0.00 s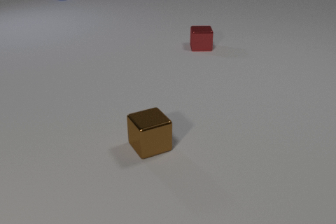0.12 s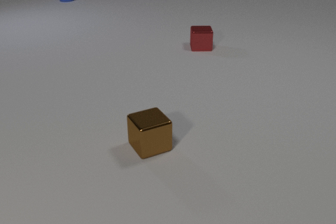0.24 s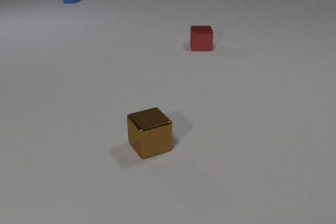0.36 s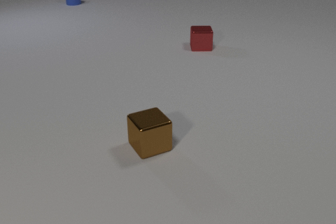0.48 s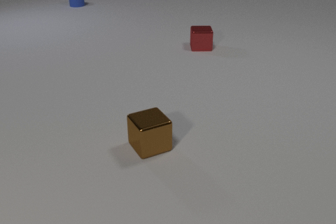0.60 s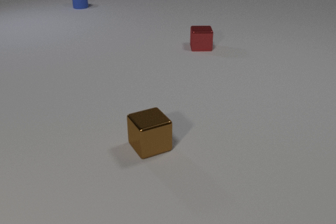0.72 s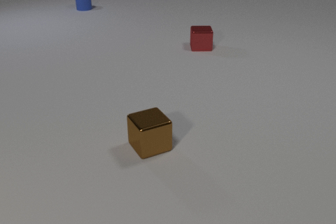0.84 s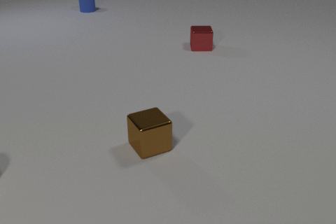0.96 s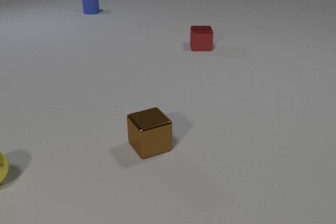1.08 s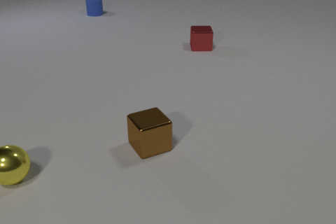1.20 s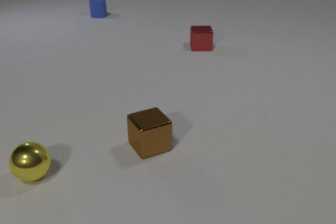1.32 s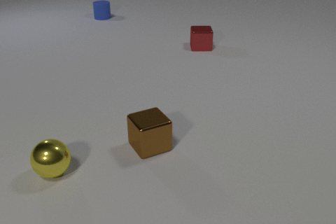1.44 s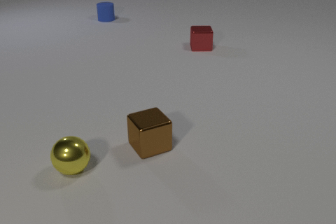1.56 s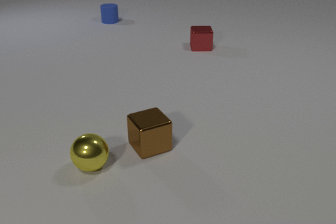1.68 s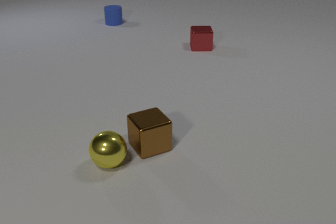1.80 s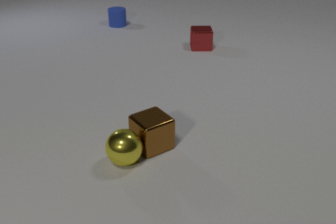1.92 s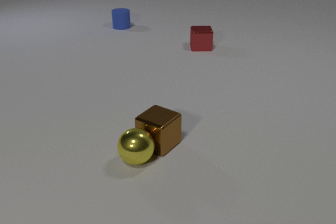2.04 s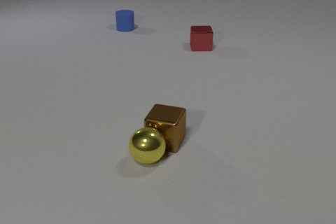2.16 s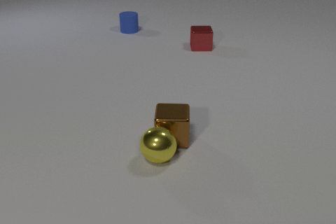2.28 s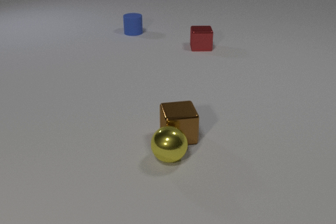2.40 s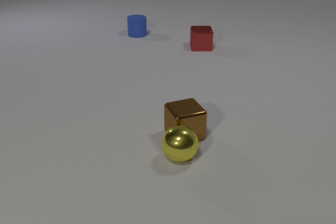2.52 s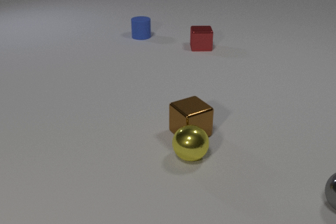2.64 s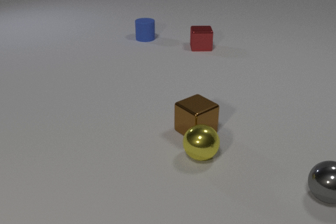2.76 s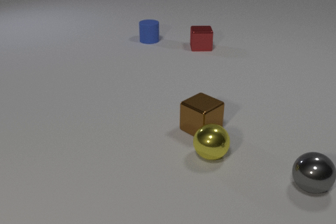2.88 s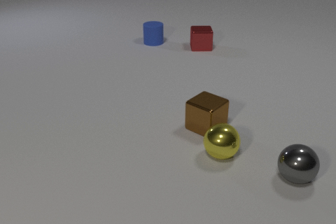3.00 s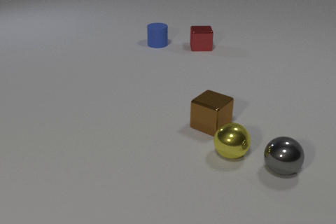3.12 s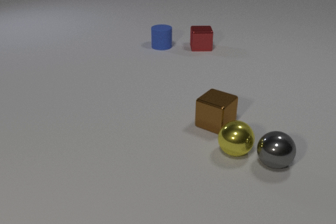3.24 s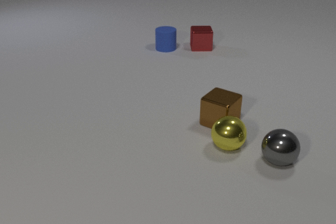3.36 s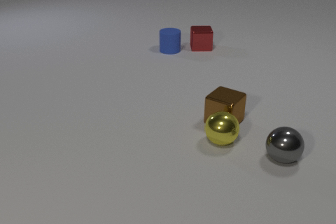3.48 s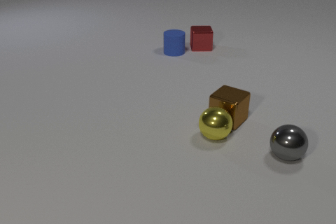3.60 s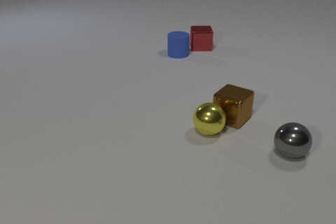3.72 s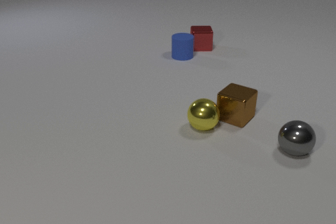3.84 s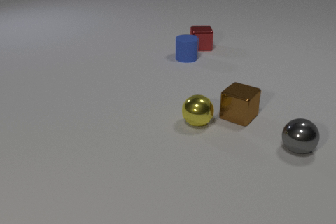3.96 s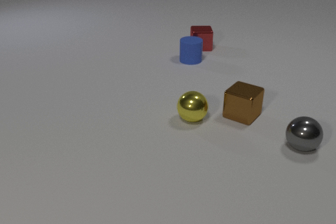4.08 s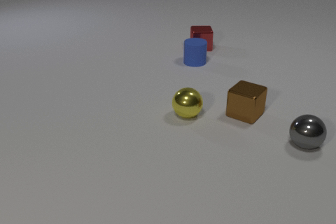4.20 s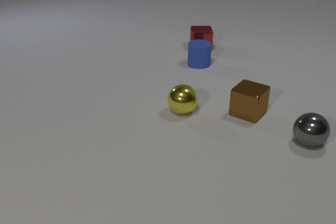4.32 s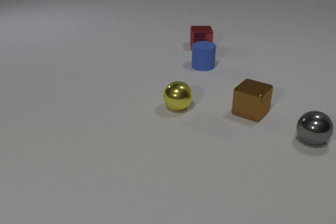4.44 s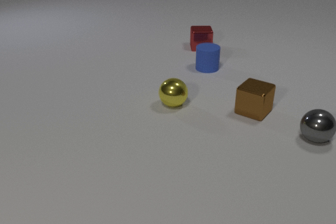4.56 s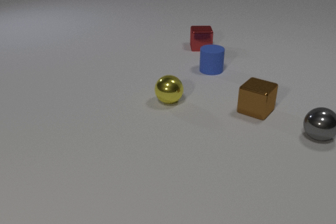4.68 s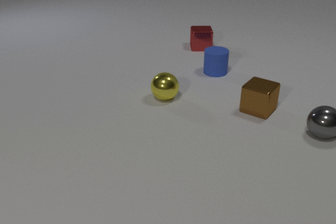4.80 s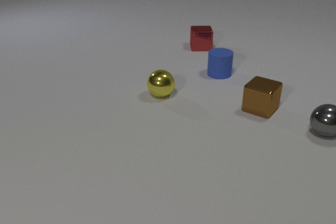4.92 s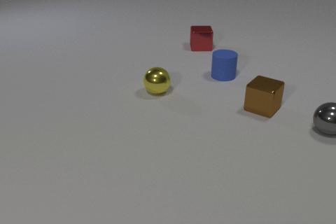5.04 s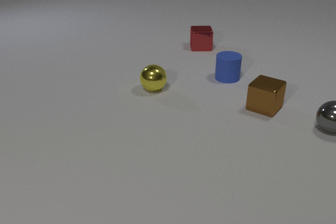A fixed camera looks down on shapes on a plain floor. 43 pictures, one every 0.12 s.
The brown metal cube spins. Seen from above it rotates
counterclockwise.
The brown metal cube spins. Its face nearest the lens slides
to the right.
0.00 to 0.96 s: The yellow metal sphere comes in at the left edge. The blue rubber cylinder slides toward the camera and to the right.
0.96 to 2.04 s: The yellow metal sphere rolls to the right. The brown metal cube slides to the right and away from the camera, spins counterclockwise seen from above by about 45 degrees, its near face sliding to the right. The blue rubber cylinder slides toward the camera and to the right. The yellow metal sphere and the brown metal cube collide.
2.04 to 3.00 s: The yellow metal sphere rolls to the right. The brown metal cube slides to the right and away from the camera, spins counterclockwise seen from above by about 75 degrees, its near face sliding to the right. The gray metal sphere comes in at the right edge, rolls to the left and away from the camera. The blue rubber cylinder slides toward the camera and to the right.
3.00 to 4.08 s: The yellow metal sphere rolls away from the camera and to the left. The brown metal cube slides to the right and away from the camera. The gray metal sphere rolls away from the camera and to the right. The blue rubber cylinder slides toward the camera and to the right. The yellow metal sphere and the gray metal sphere collide.
4.08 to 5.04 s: The yellow metal sphere rolls away from the camera and to the left. The brown metal cube slides to the right and away from the camera. The gray metal sphere rolls away from the camera and to the right. The blue rubber cylinder slides toward the camera and to the right.
What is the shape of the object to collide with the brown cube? sphere.
How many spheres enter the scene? 2.
What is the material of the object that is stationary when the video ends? metal.
